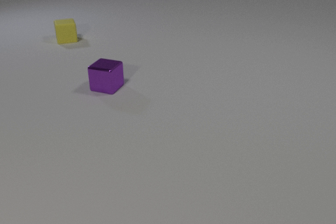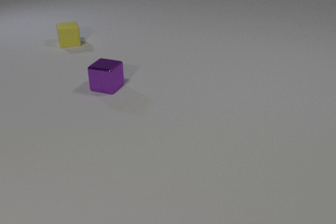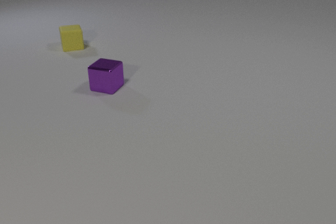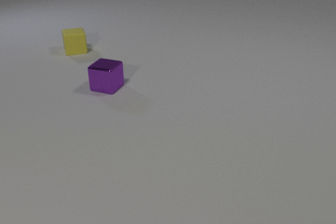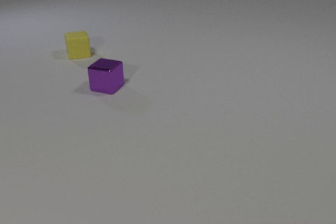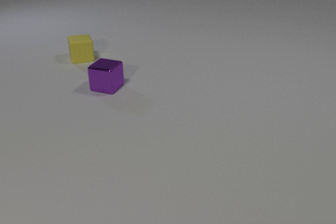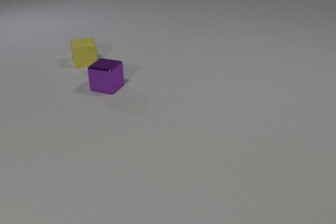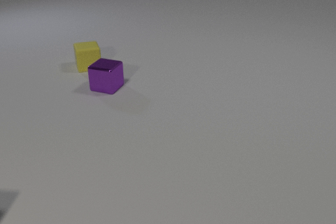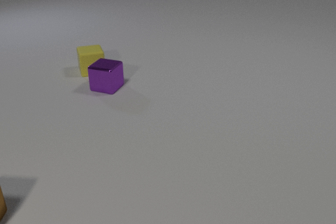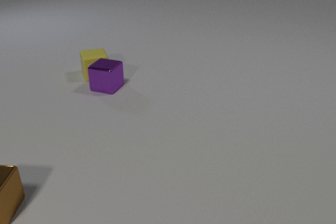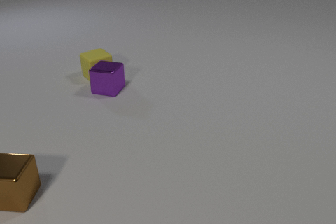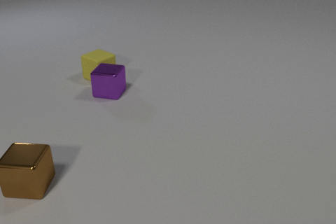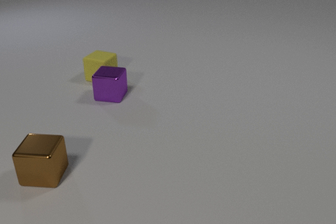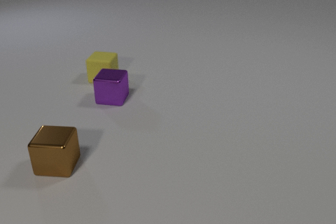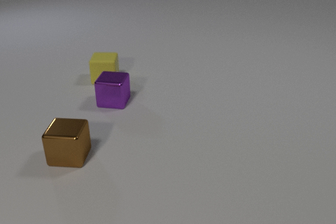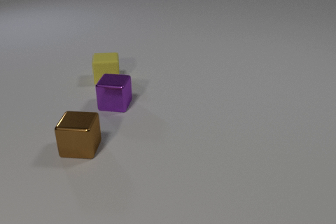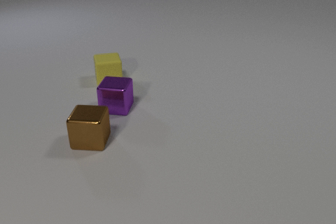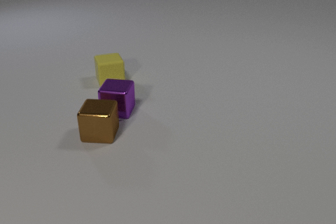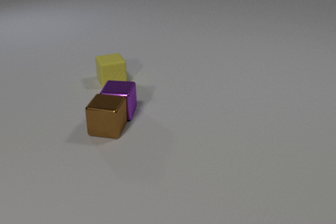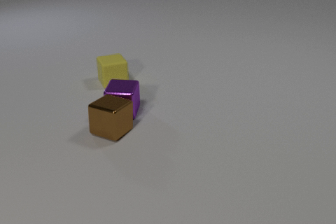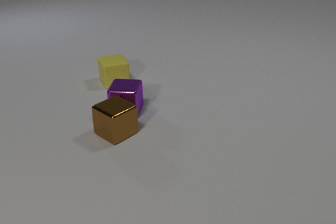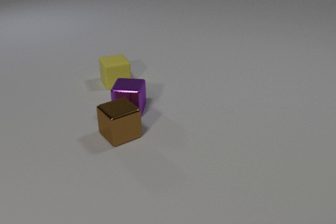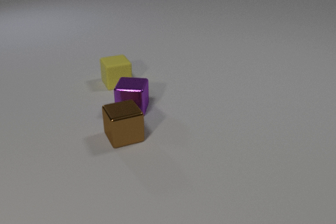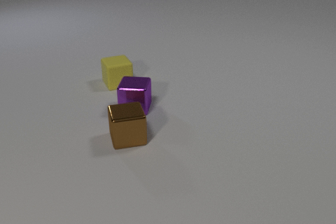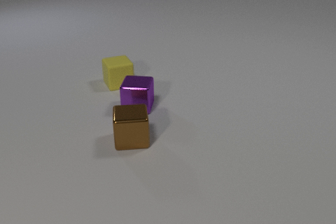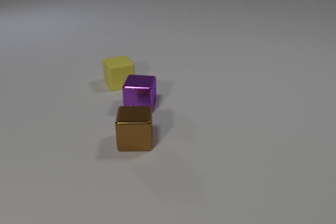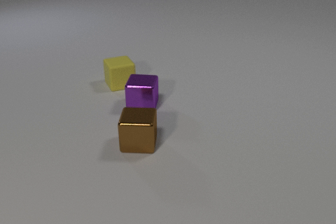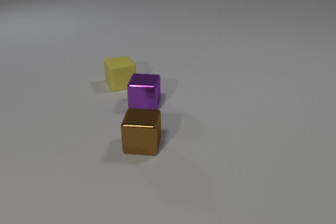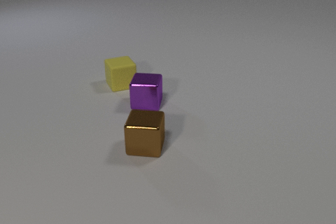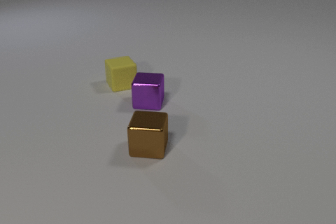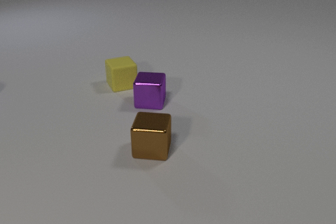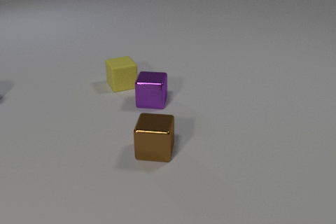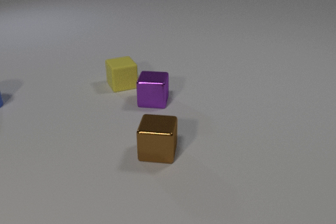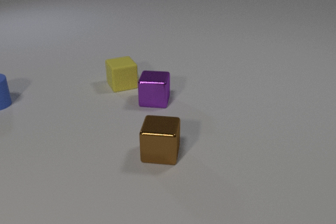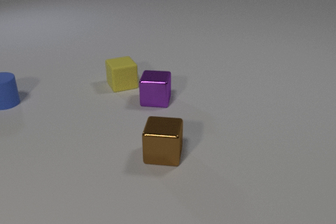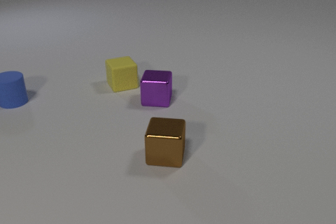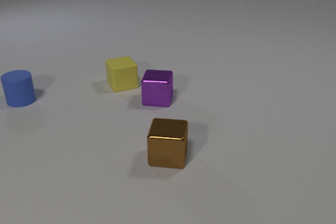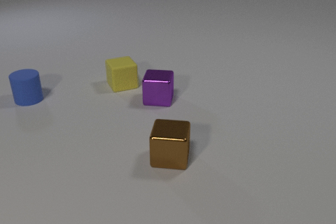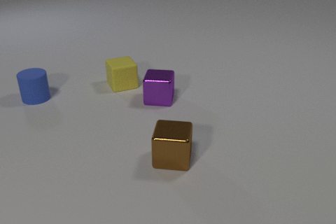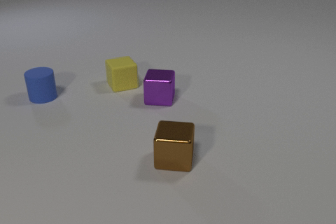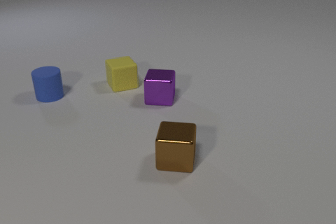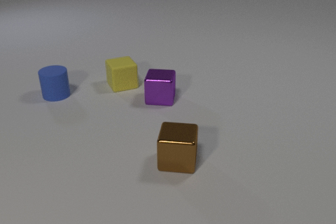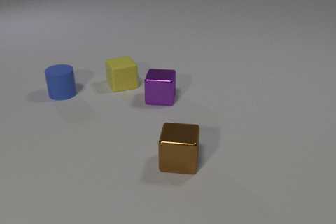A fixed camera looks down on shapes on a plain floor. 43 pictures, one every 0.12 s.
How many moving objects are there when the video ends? 2.
What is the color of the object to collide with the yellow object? purple.
How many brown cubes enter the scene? 1.
0.00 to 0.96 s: The yellow rubber cube slides toward the camera. The brown metal cube comes in at the left edge.
0.96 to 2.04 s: The yellow rubber cube slides toward the camera and to the right, spins so that its near face slides to the right, counterclockwise seen from above. The purple metal cube slides toward the camera. The brown metal cube slides to the right and away from the camera. The yellow rubber cube and the purple metal cube collide.
2.04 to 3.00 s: The yellow rubber cube slides to the right and toward the camera. The purple metal cube slides to the right. The brown metal cube slides to the right and toward the camera, spins so that its near face slides to the left, clockwise seen from above. The purple metal cube and the brown metal cube collide.
3.00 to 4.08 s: The purple metal cube slides to the right and away from the camera. The brown metal cube slides to the right and toward the camera. The blue rubber cylinder comes in at the left edge, slides to the right.
4.08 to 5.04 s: The brown metal cube slides to the right and toward the camera. The blue rubber cylinder slides to the right.
